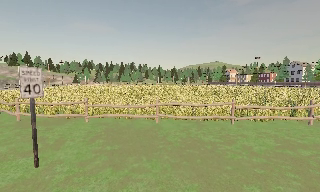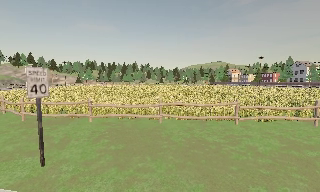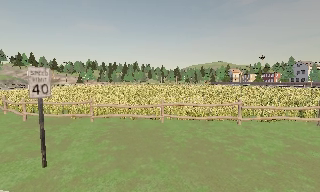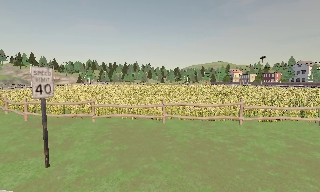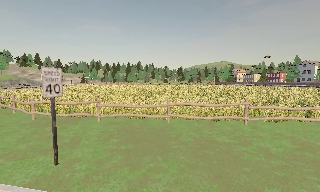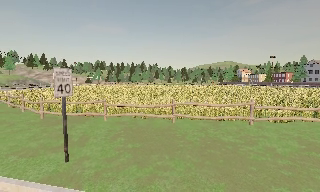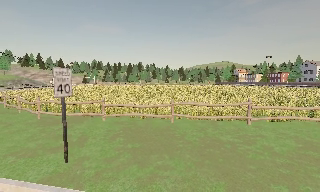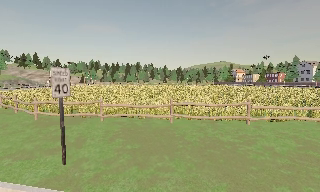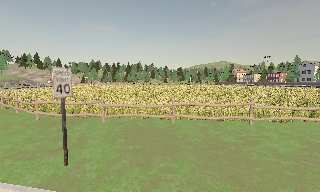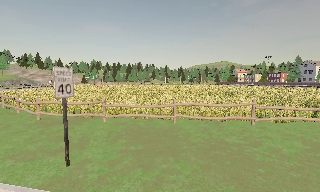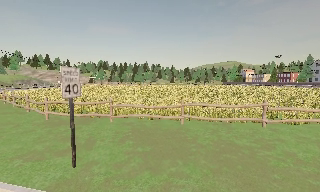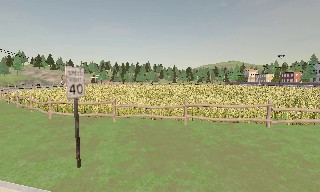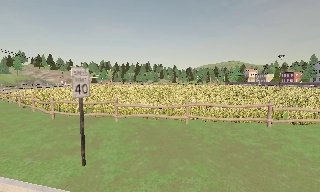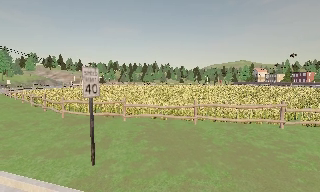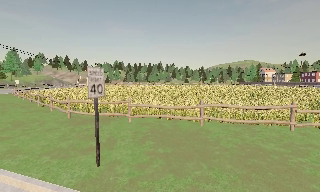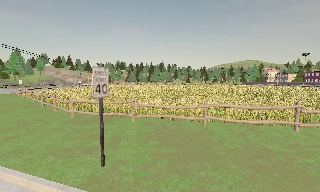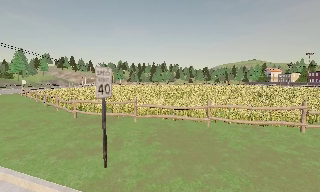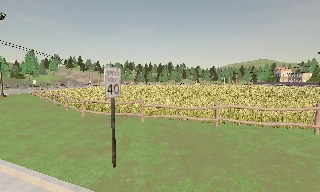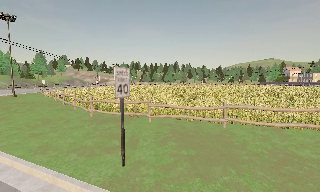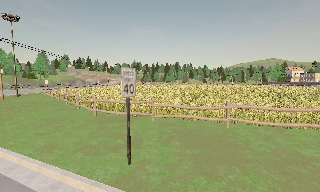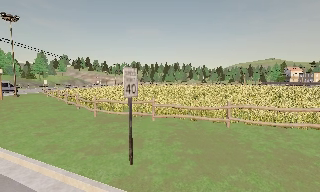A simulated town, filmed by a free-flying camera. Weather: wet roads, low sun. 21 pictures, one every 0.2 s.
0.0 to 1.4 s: The camera travels to its left, about 0.5 m, so close, fixed things drift to the right.
1.4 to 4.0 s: The scene slides to the right, as the camera pans about 15 degrees to its left. It travels to its left, about 1 m, so close, fixed things drift to the right.
The film runs forward here.
